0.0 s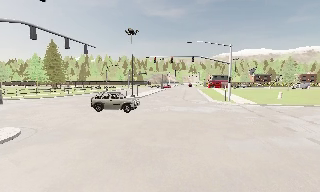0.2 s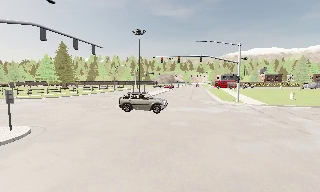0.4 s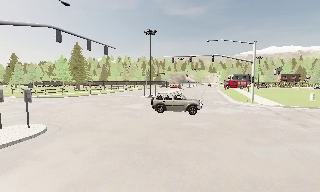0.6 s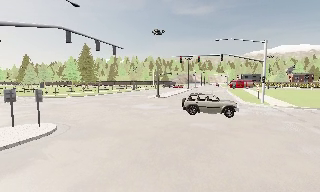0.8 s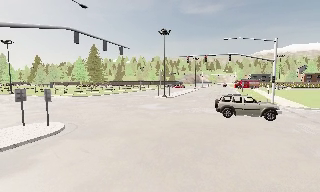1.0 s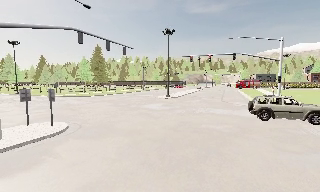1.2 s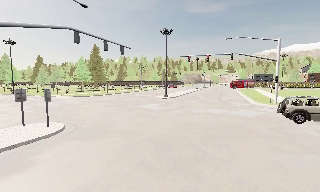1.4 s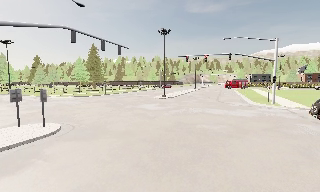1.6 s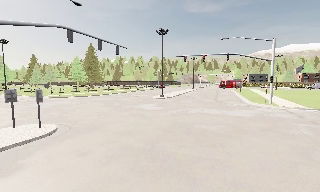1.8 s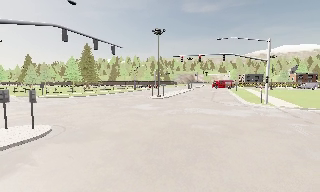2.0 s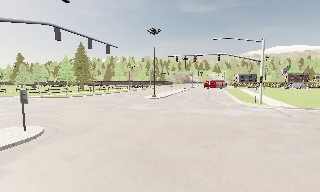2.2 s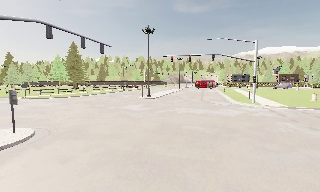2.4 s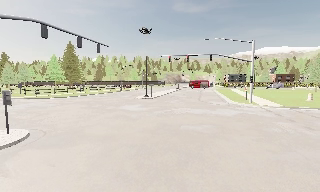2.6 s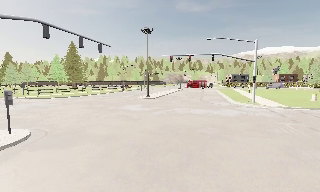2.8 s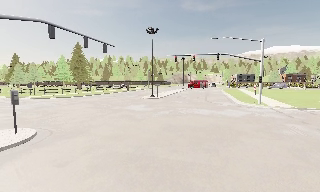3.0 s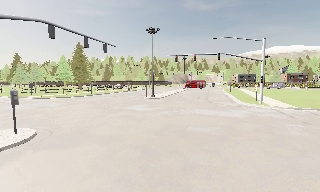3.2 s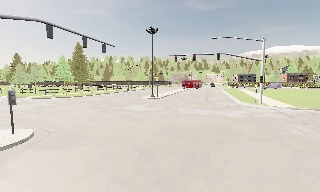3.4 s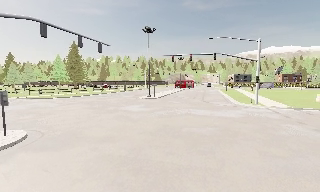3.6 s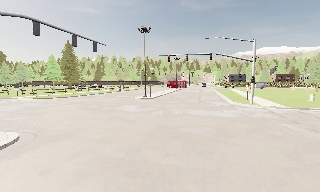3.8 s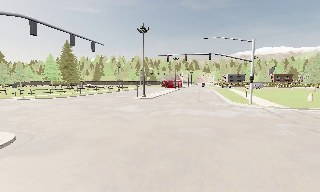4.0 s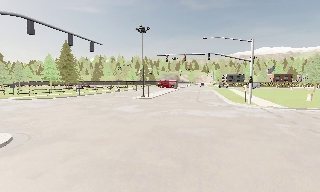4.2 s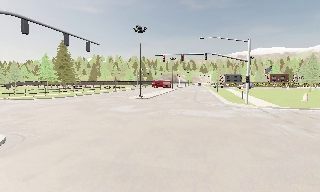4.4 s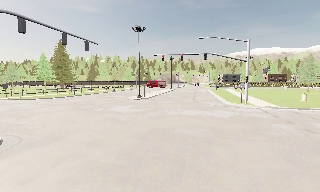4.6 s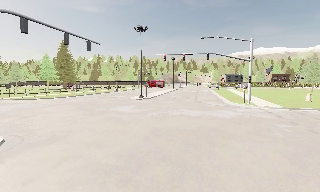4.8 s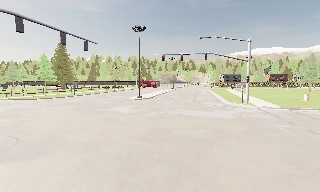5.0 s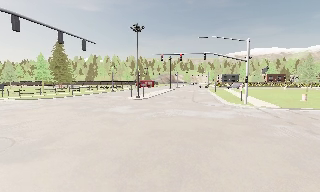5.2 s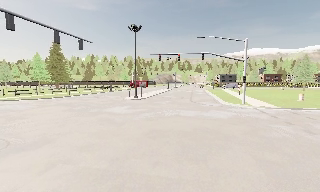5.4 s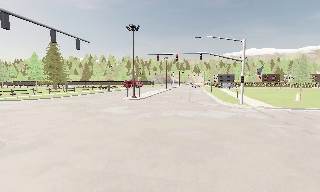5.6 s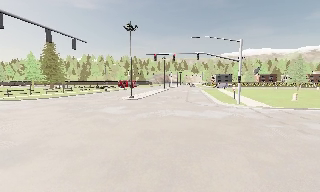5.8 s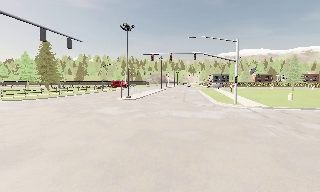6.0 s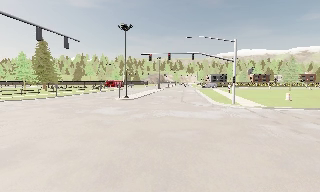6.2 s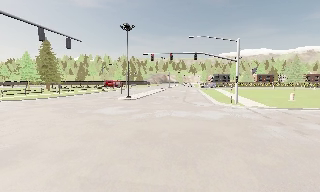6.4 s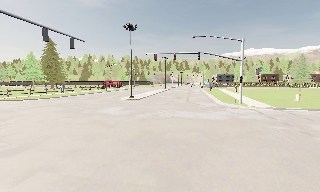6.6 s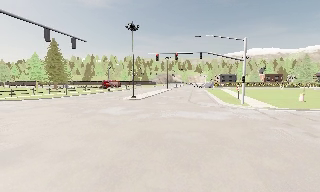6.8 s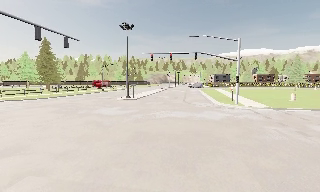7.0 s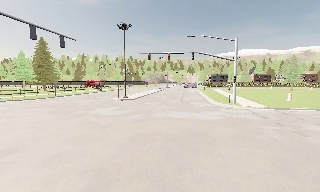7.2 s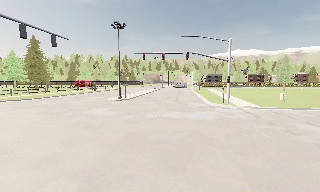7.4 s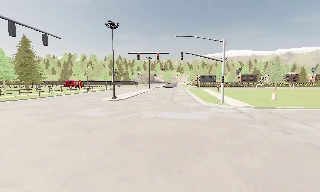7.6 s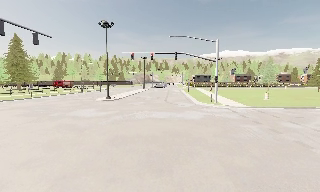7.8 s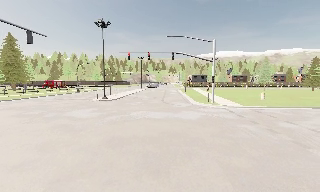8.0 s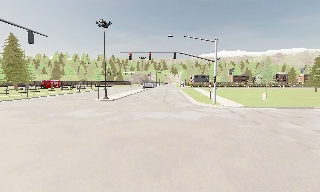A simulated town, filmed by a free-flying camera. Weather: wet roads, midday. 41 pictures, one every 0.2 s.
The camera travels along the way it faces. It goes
forward.
0.0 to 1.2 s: The camera pans to its left, which is counterclockwise from overhead, by about 10 degrees. It travels forward, about 0.5 m, so what stands in front looms larger.
1.2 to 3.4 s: The camera travels forward, about 1 m, so what stands in front looms larger.
3.4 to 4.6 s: The camera travels forward, about 0.5 m, so what stands in front looms larger.
4.6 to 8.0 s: The camera pans to its right, which is clockwise from overhead, by about 10 degrees. It travels forward and to its right, about 1.5 m, so what stands in front looms larger.
The film runs forward here.
